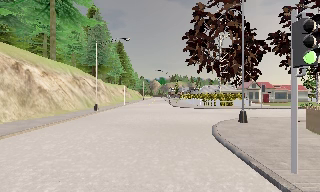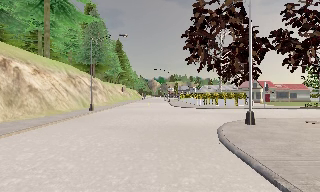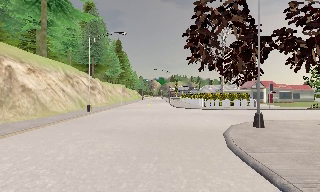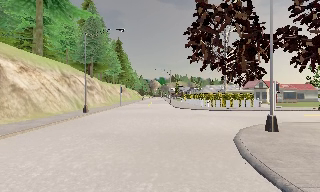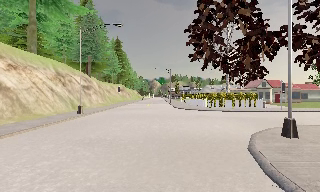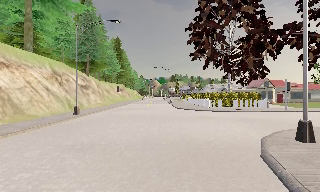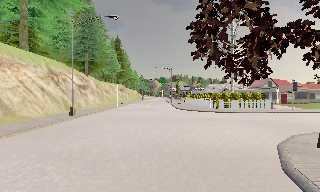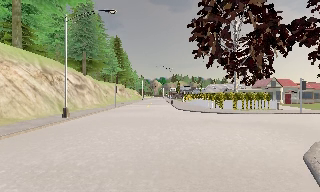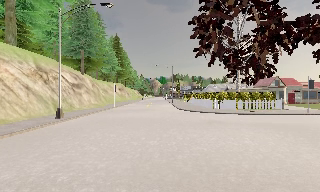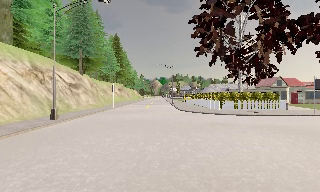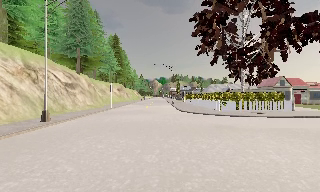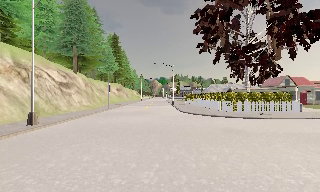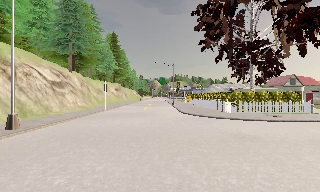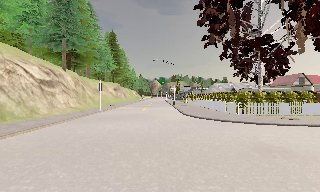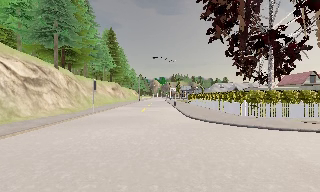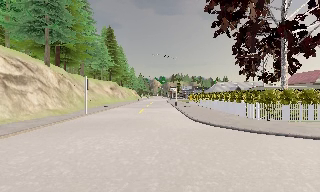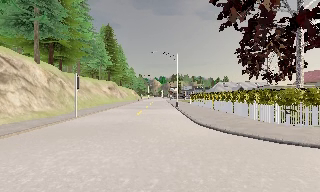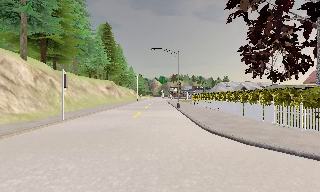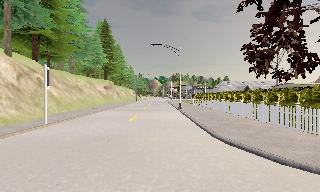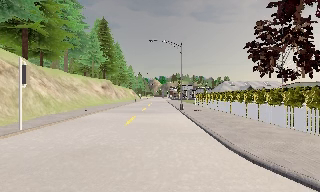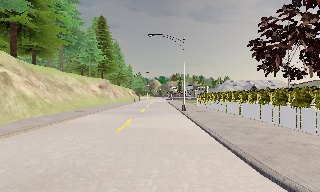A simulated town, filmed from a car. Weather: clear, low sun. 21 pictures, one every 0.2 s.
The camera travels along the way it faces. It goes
forward.
0.0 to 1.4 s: The camera travels forward, about 6 m, so what stands in front looms larger.
1.4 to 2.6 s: The camera travels forward, about 6 m, so what stands in front looms larger. It gains speed.
2.6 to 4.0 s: The camera travels forward, about 11 m, so what stands in front looms larger.
The film runs forward here.
